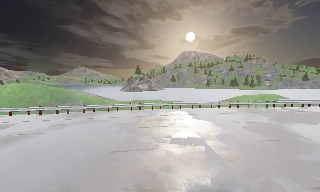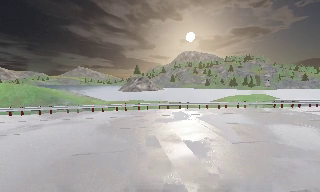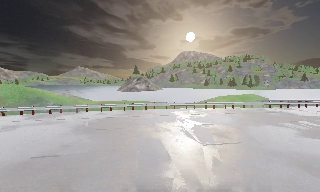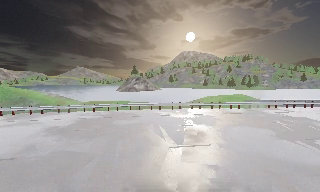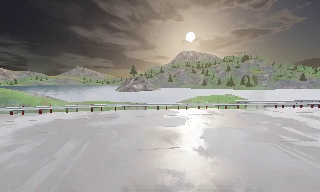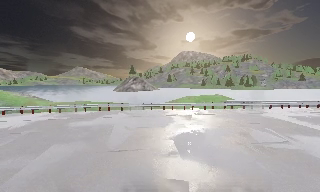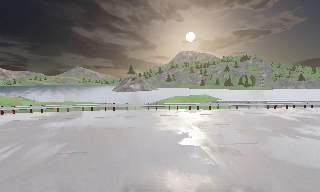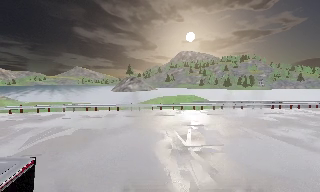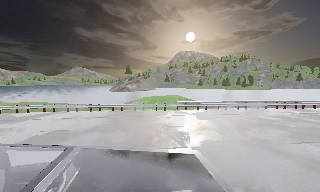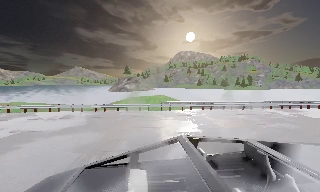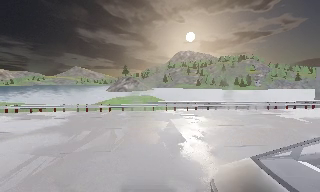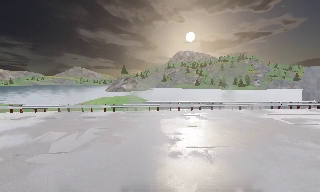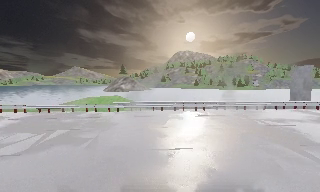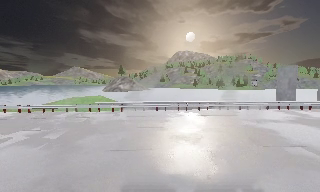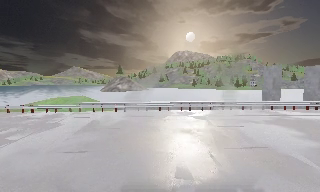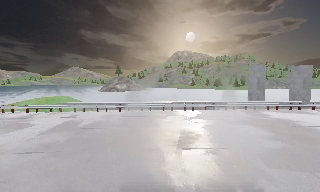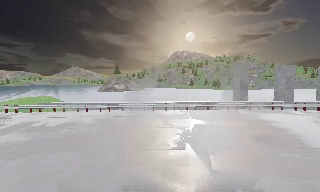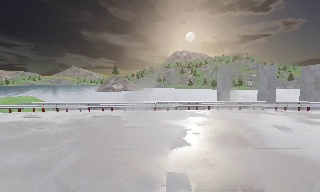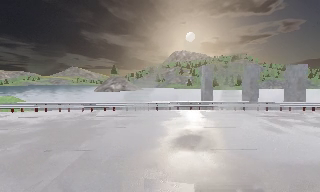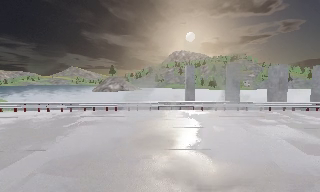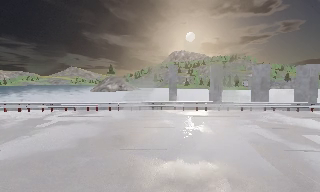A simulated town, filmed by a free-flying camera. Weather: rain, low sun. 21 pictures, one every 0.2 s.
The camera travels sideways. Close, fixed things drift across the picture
to the left.
0.0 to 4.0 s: The camera travels to its right, about 35 m, so close, fixed things drift to the left.
The film runs backward here.
